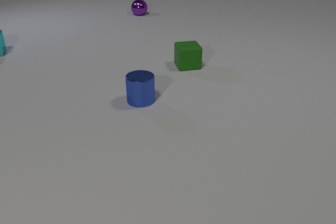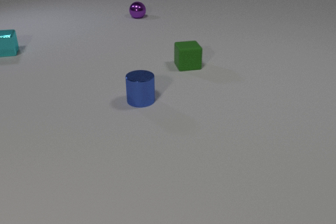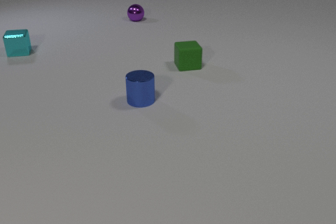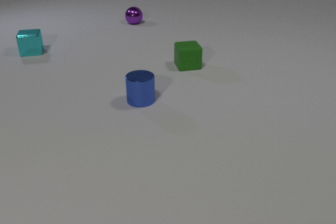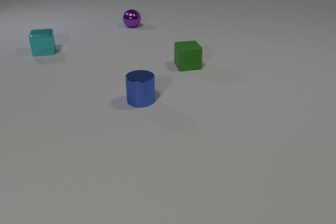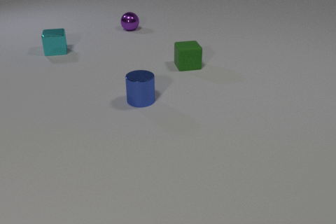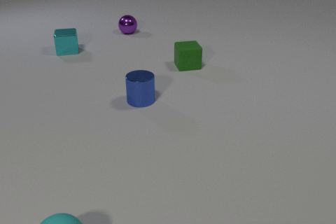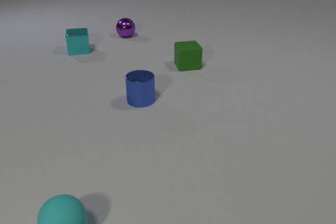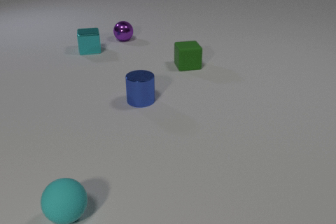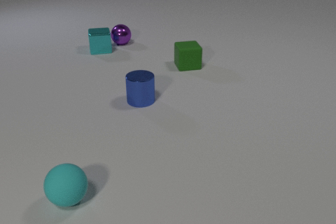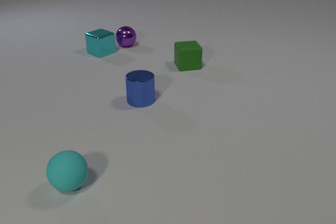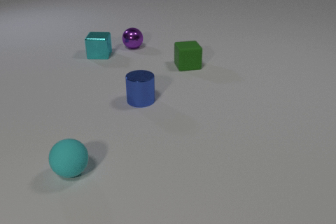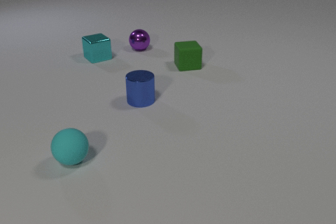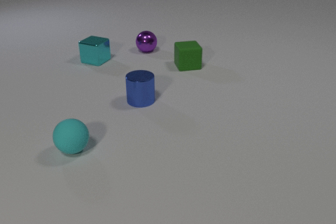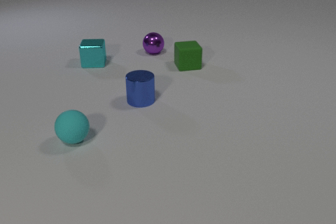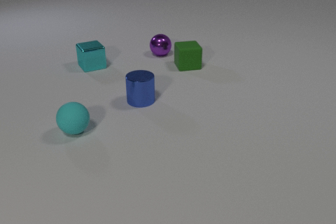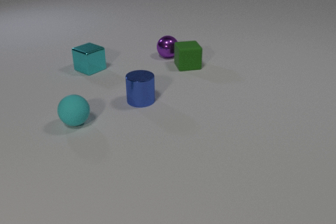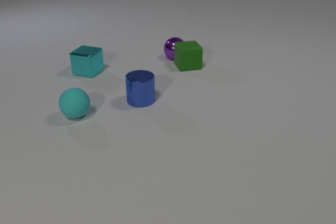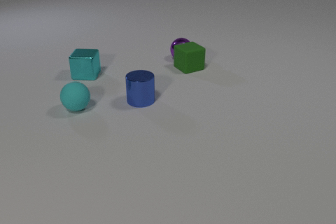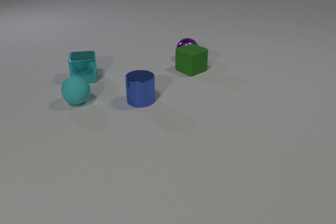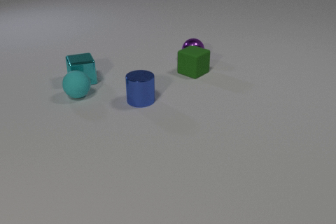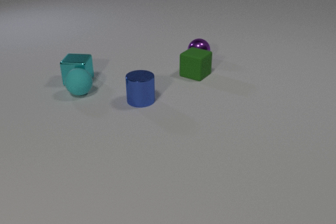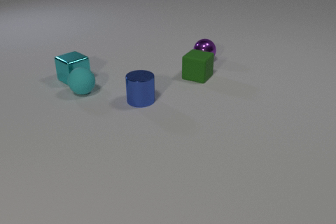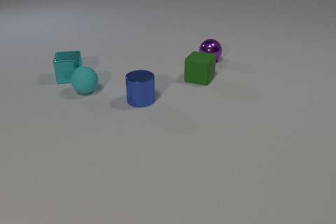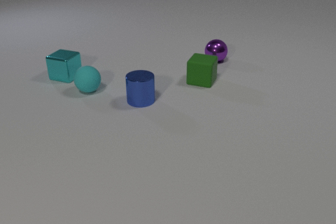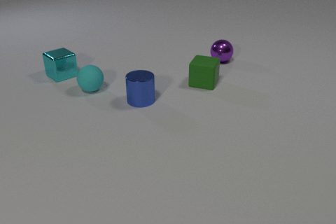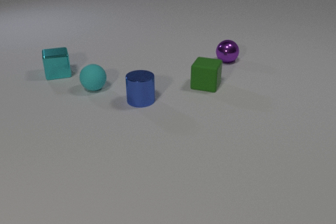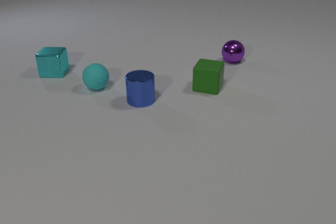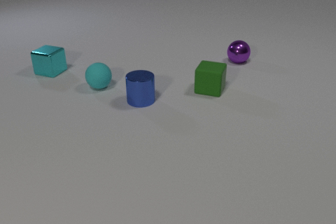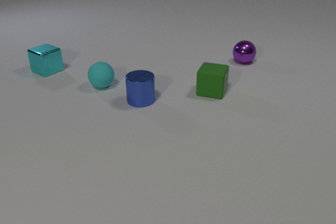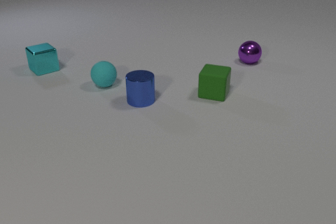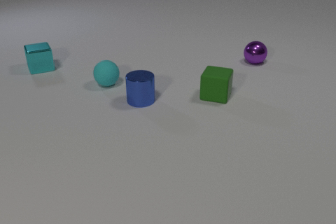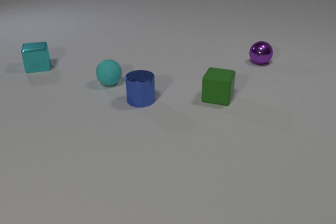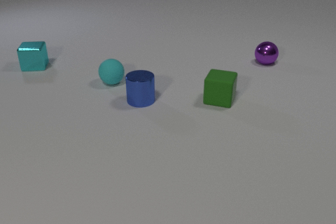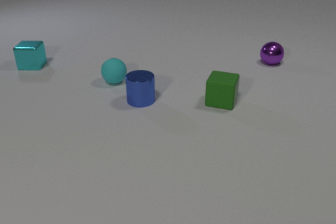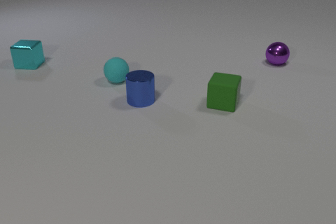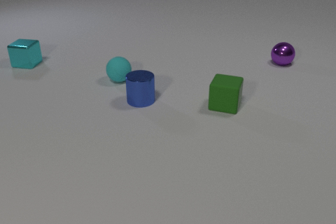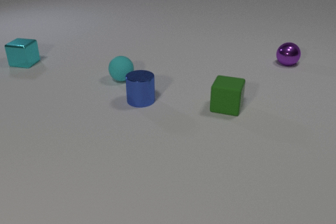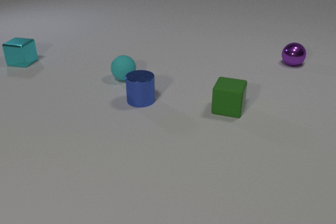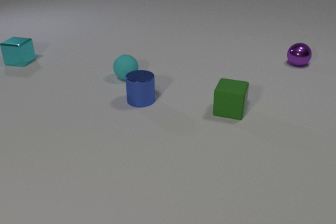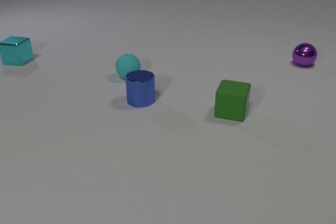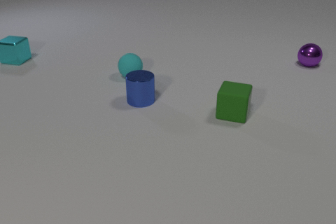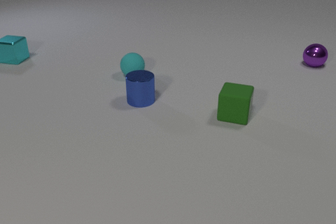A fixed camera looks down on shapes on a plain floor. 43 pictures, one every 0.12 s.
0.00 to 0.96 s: The cyan metal cube slides to the right. The purple metal sphere rolls toward the camera. The cyan rubber sphere comes in at the bottom edge, rolls away from the camera.
0.96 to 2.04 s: The cyan metal cube slides toward the camera. The purple metal sphere rolls toward the camera and to the right. The cyan rubber sphere rolls away from the camera. The cyan metal cube and the purple metal sphere collide. The purple metal sphere and the green rubber cube collide.
2.04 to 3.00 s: The cyan metal cube slides to the left. The purple metal sphere rolls to the right. The cyan rubber sphere rolls away from the camera. The green rubber cube slides toward the camera and to the right, spins counterclockwise seen from above by about 60 degrees, its near face sliding to the right. The cyan metal cube and the cyan rubber sphere collide.
3.00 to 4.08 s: The cyan metal cube slides away from the camera and to the left. The purple metal sphere rolls to the right. The cyan rubber sphere rolls to the right and away from the camera. The green rubber cube slides toward the camera and to the right.
4.08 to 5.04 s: The cyan metal cube slides away from the camera and to the left. The purple metal sphere rolls to the right. The cyan rubber sphere rolls to the right and away from the camera. The green rubber cube slides toward the camera and to the right.
Are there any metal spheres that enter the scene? no.
What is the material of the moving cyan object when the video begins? metal.
How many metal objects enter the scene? 0.
